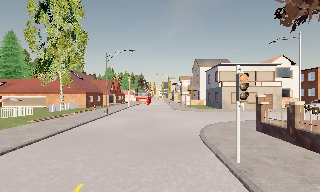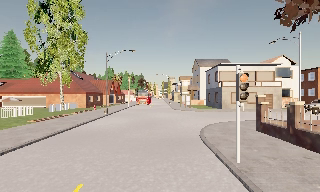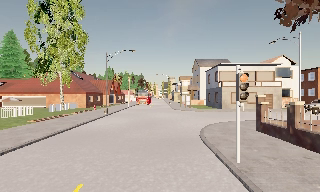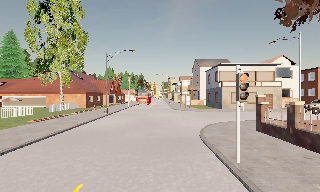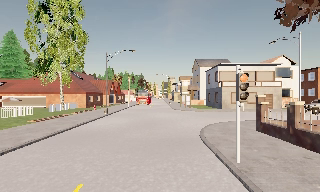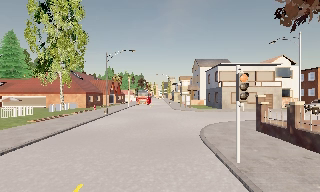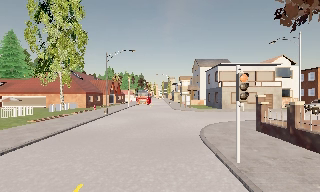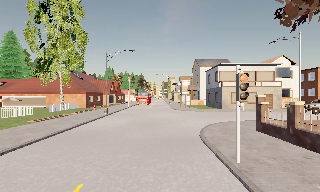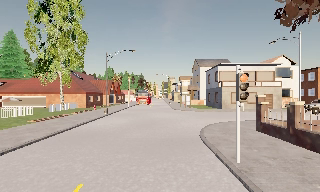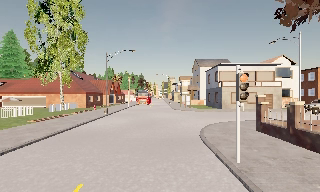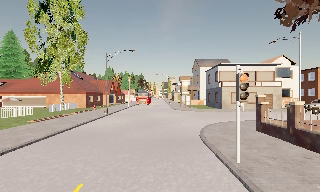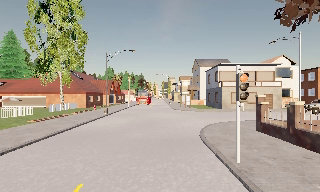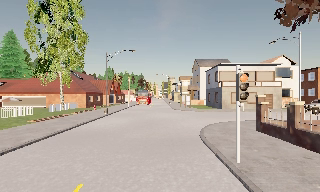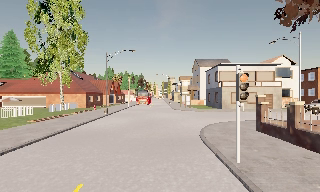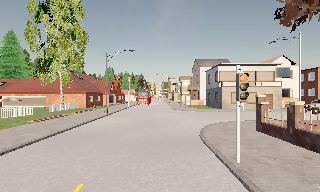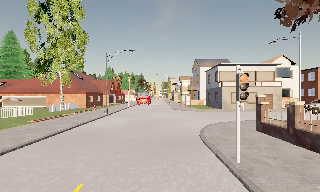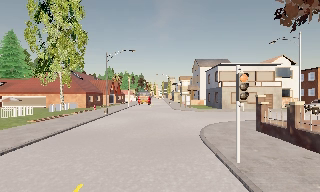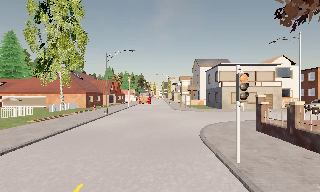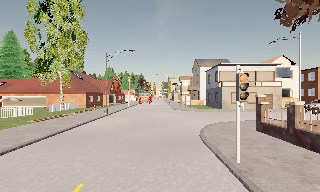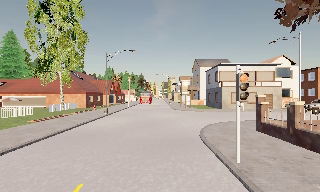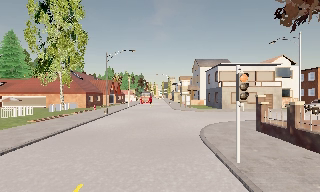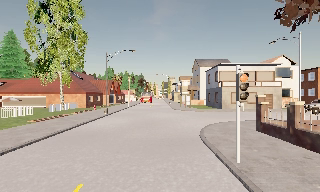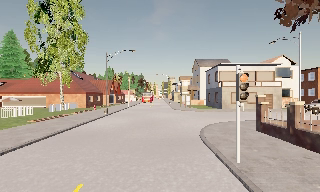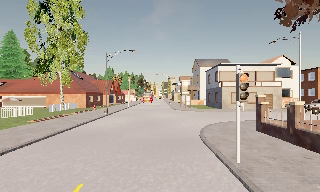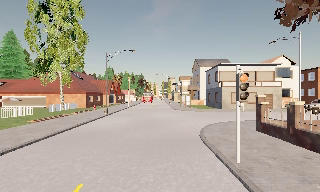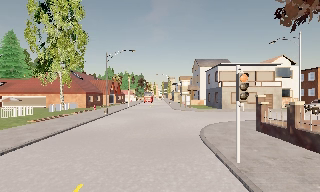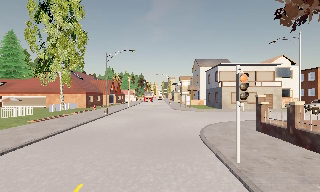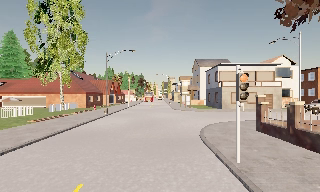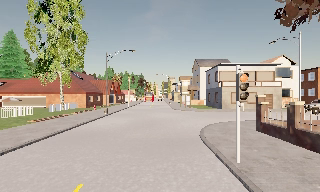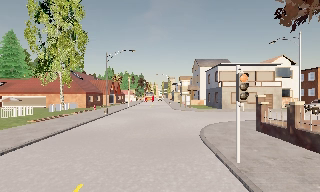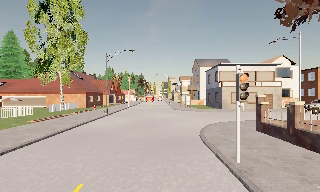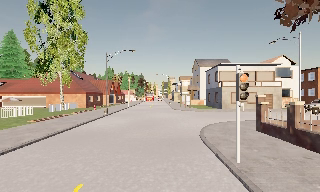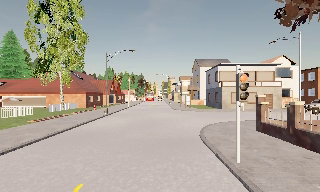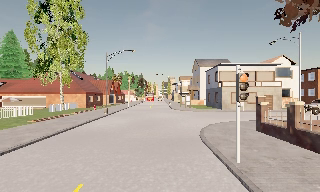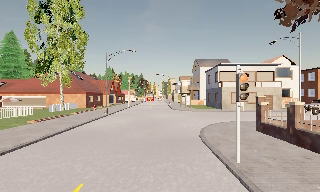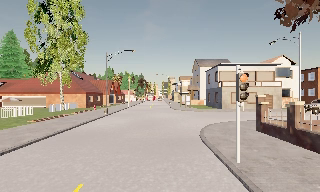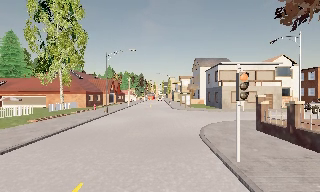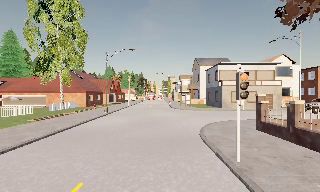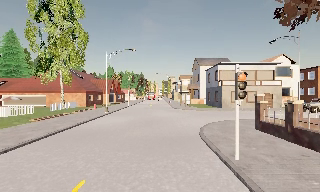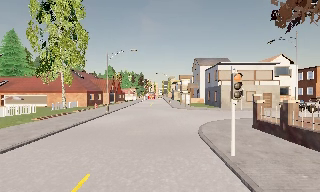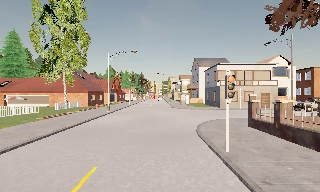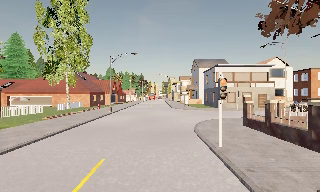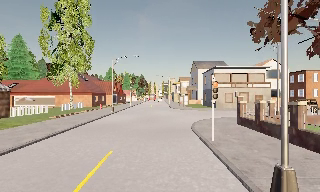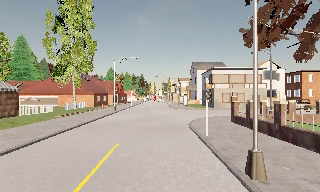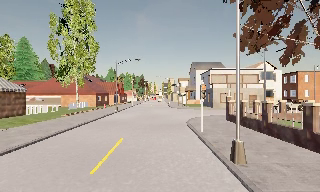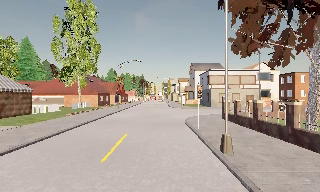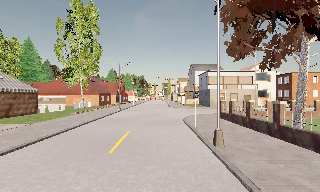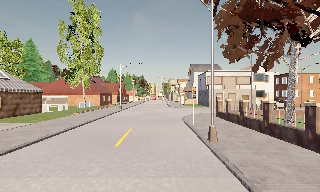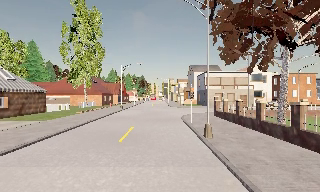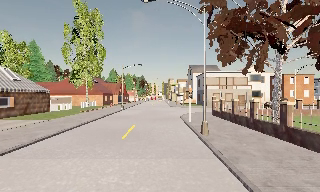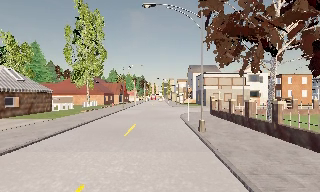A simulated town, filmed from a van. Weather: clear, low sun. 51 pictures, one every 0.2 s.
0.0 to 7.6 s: The camera keeps its place and its aim.
7.6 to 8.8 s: The camera travels backward, about 4.5 m, so what stands in front gets smaller. It gains speed.
8.8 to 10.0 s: The camera travels backward, about 4.5 m, so what stands in front gets smaller.
The film runs backward here.
